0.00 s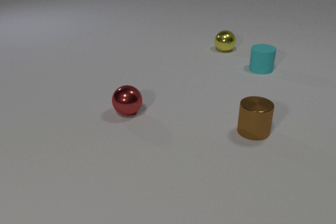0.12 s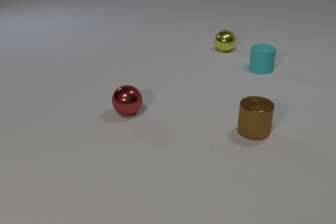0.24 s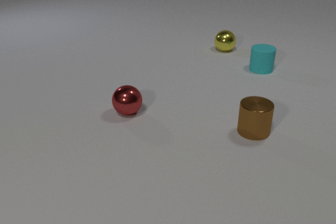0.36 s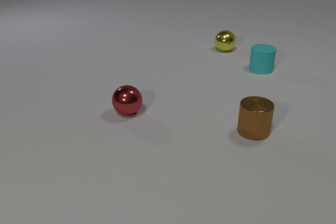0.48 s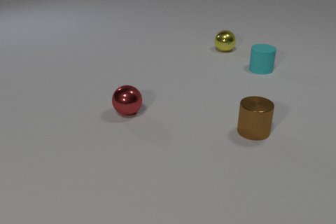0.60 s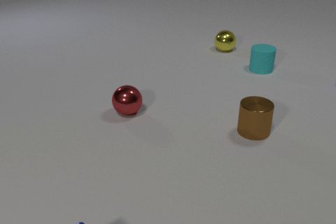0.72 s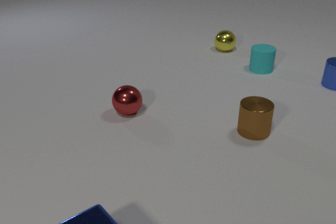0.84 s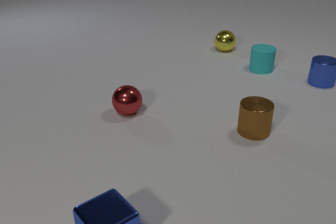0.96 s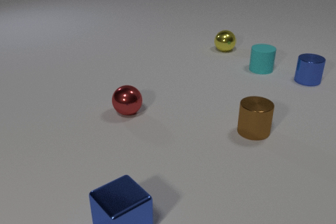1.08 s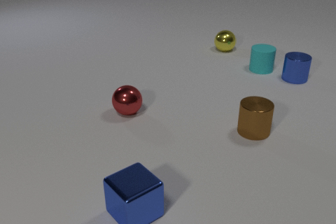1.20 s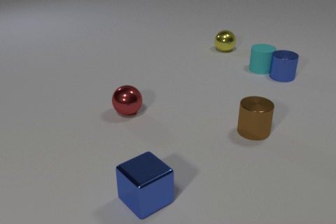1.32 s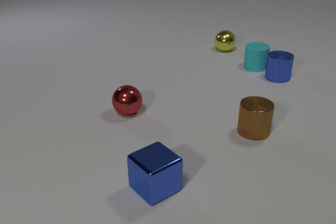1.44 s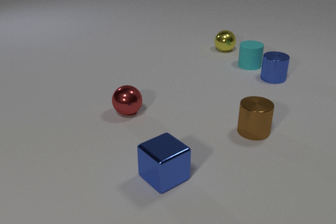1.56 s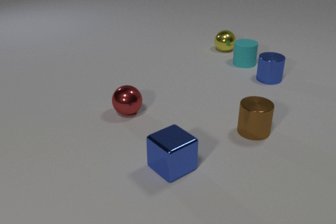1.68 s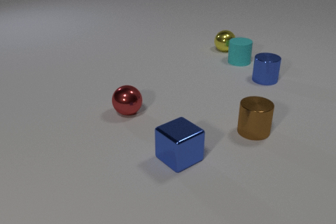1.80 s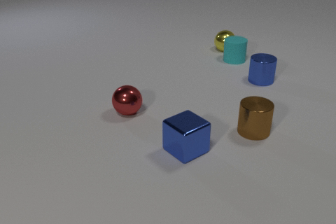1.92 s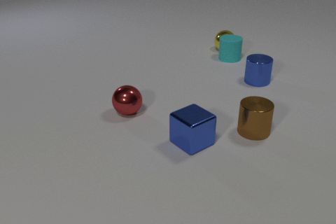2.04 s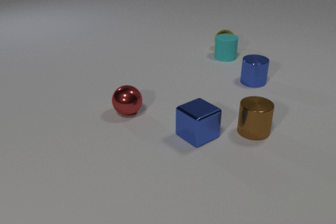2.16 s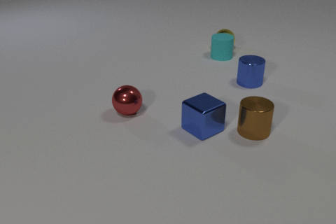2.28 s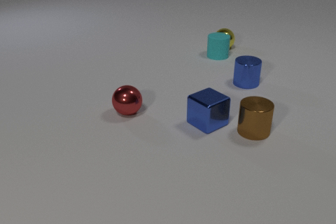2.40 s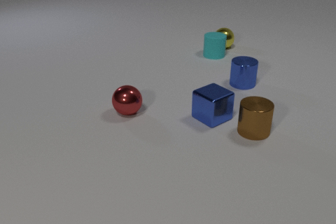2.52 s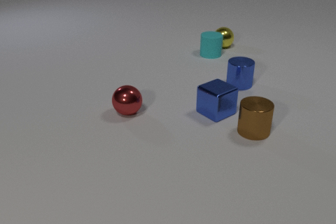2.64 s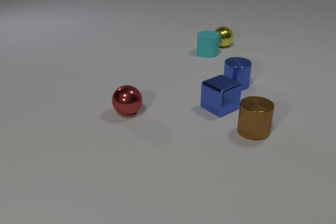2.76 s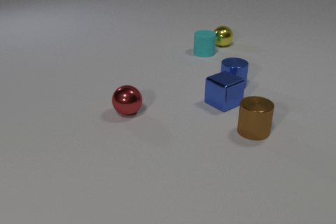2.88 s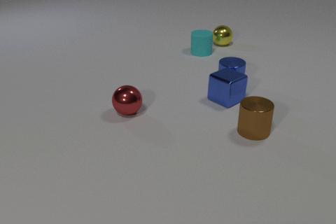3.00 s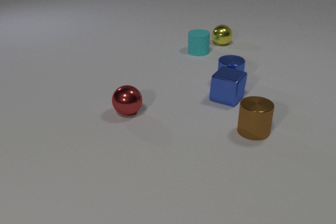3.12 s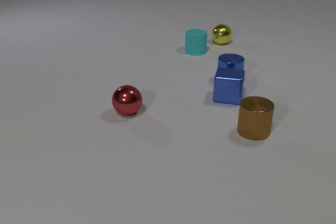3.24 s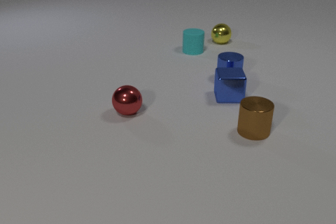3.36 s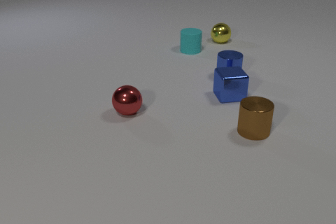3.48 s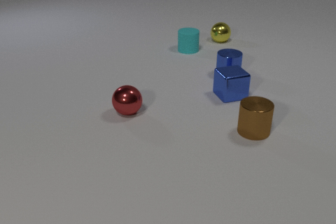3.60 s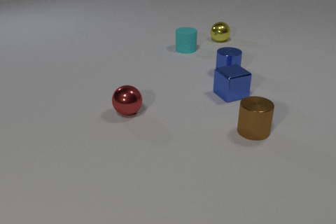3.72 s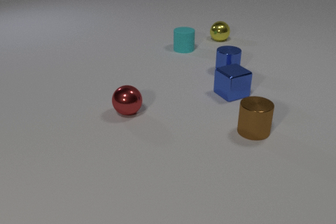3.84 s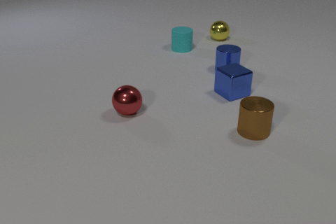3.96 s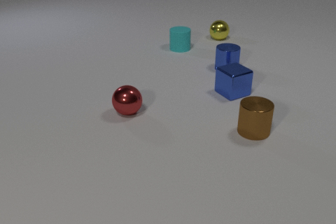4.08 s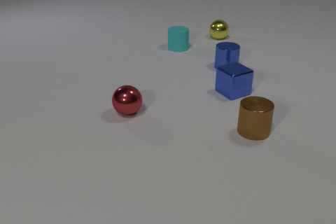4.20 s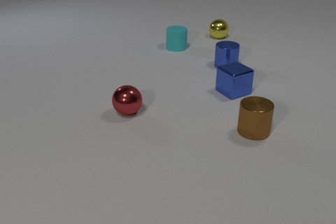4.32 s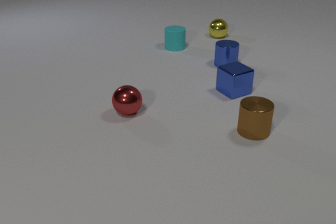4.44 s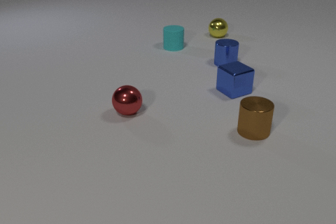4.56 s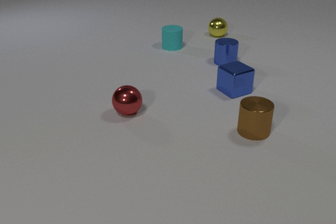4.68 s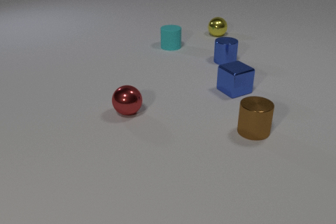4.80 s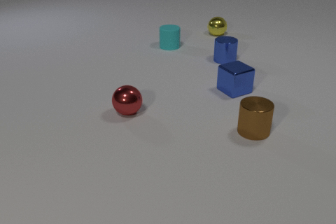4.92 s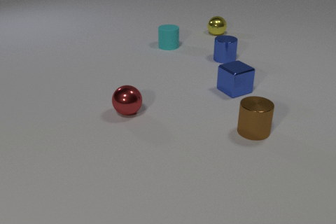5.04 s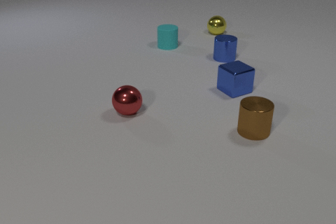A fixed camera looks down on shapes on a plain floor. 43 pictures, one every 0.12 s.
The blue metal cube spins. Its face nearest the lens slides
to the right.
The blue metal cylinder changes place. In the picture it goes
to the left.
0.00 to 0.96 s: The blue metal cylinder comes in at the right edge, slides to the left. The blue metal cube comes in at the bottom edge, slides away from the camera and to the right.
0.96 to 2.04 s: The blue metal cylinder slides to the left. The cyan rubber cylinder slides to the left and away from the camera. The blue metal cube slides away from the camera and to the right. The blue metal cylinder and the cyan rubber cylinder collide. The cyan rubber cylinder and the yellow metal sphere collide.
2.04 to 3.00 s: The blue metal cylinder slides to the left. The cyan rubber cylinder slides to the left and away from the camera. The blue metal cube slides away from the camera, spins counterclockwise seen from above by about 15 degrees, its near face sliding to the right. The yellow metal sphere rolls away from the camera. The blue metal cylinder and the blue metal cube collide.
3.00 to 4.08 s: The blue metal cylinder slides away from the camera. The cyan rubber cylinder slides to the left and away from the camera. The blue metal cube slides away from the camera, spins counterclockwise seen from above by about 60 degrees, its near face sliding to the right. The yellow metal sphere rolls away from the camera.
4.08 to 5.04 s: The blue metal cylinder slides away from the camera. The cyan rubber cylinder slides to the left and away from the camera. The yellow metal sphere rolls away from the camera.
What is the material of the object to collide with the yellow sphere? rubber.
How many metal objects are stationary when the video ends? 3.
Are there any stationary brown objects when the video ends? yes.
